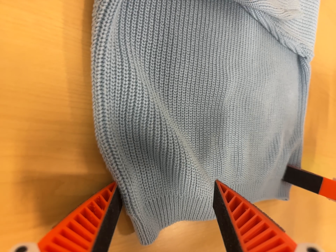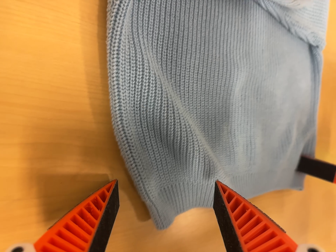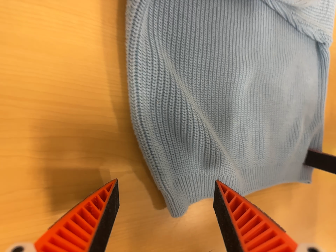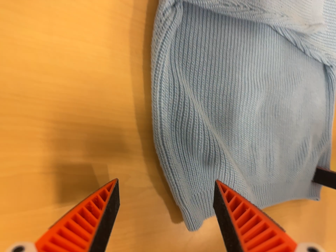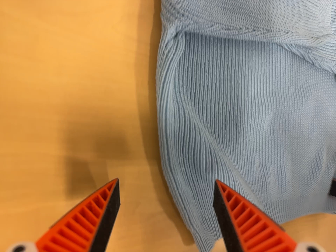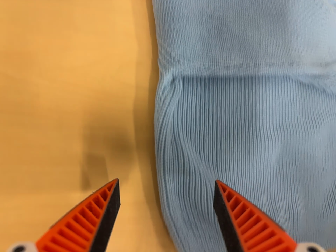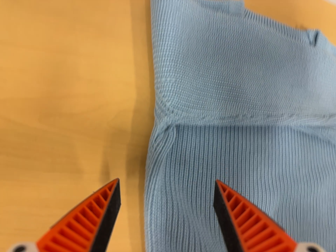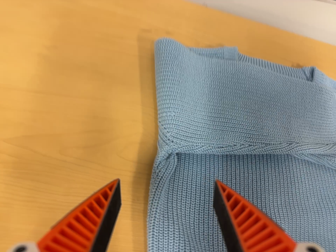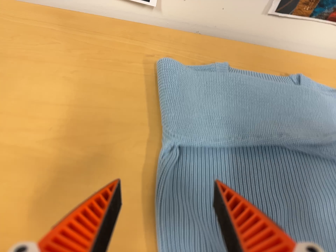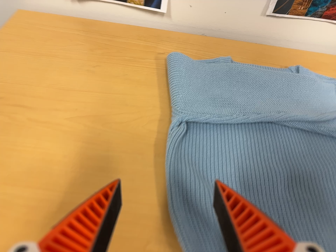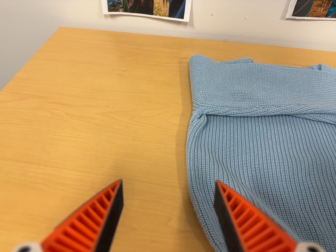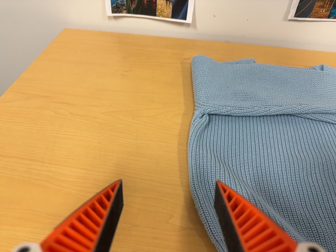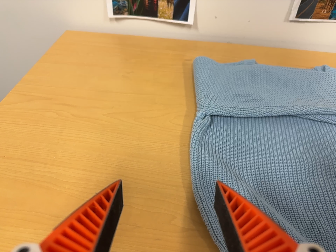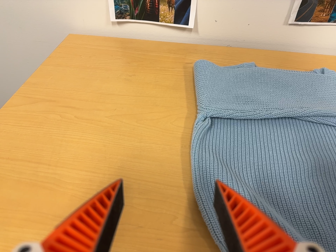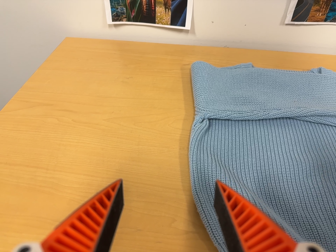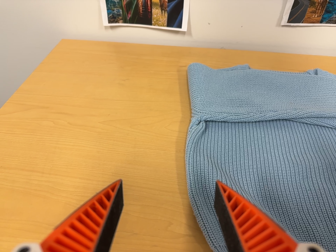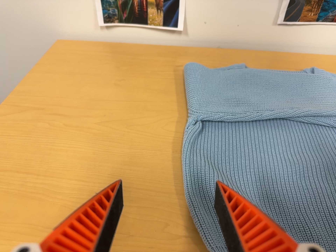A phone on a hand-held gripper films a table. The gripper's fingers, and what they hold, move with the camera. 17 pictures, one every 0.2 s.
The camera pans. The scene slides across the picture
to the right.
The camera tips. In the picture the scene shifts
downward.
0.0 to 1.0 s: The camera swings to its left by about 15 degrees, and the scene slides to the right. It travels backward and toward the top of its view, about 8 cm, so what stands in front gets smaller.
1.0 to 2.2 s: The camera pans to its left by about 25 degrees. It travels toward the bottom of its view, backward and to its right, about 26 cm. Its aim tips toward the top of its view by about 40 degrees.
2.2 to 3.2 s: The camera shifts only a little, or ends up much as it began.
The film runs backward here.
